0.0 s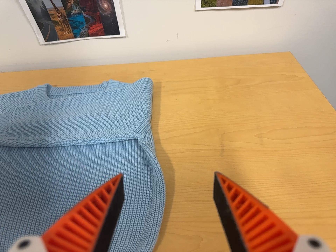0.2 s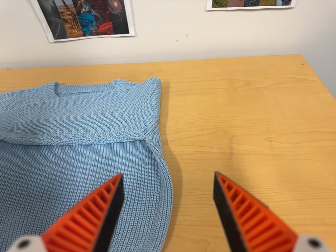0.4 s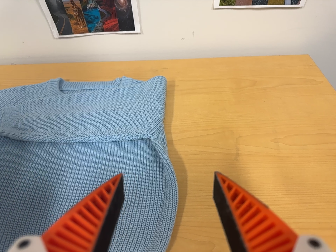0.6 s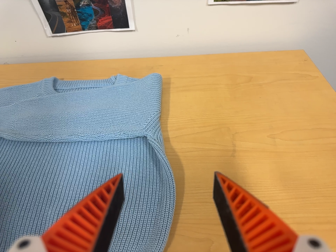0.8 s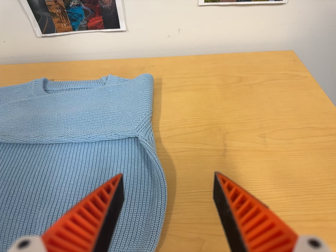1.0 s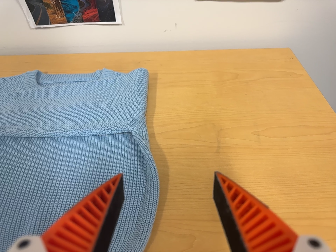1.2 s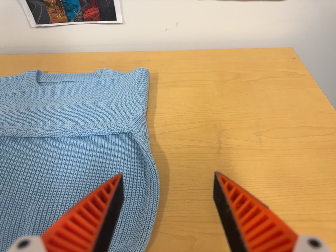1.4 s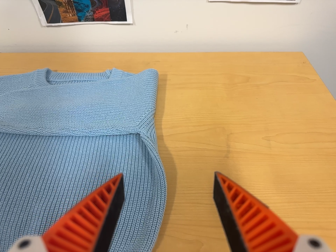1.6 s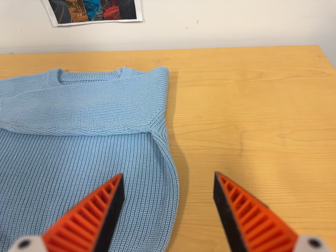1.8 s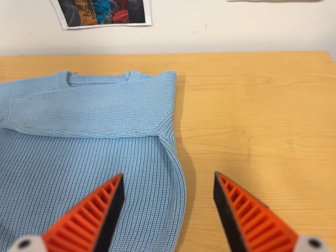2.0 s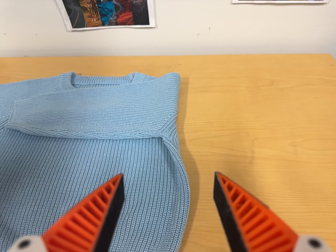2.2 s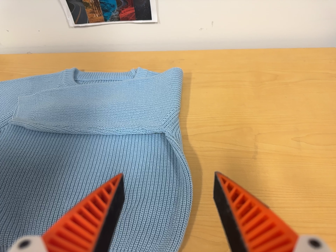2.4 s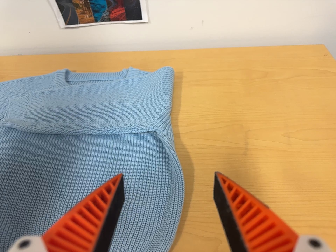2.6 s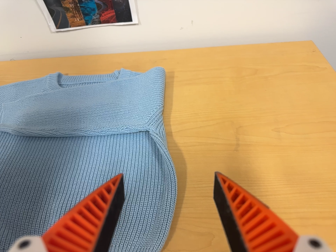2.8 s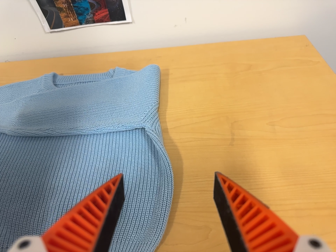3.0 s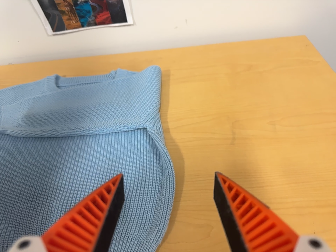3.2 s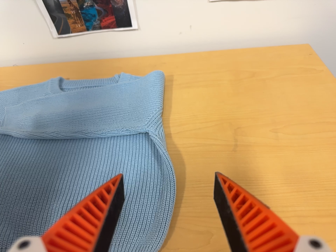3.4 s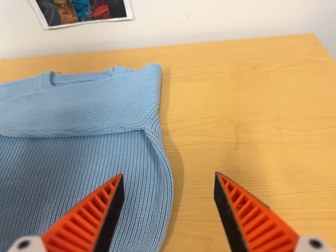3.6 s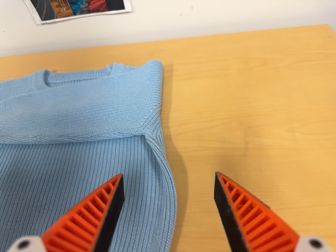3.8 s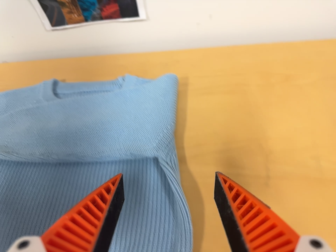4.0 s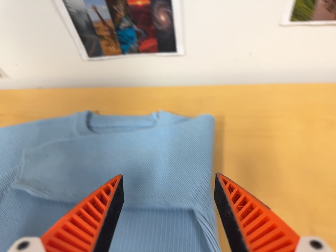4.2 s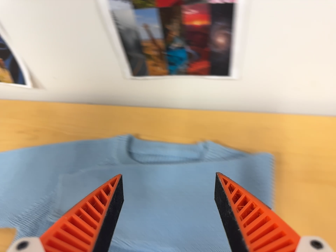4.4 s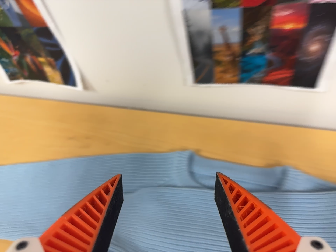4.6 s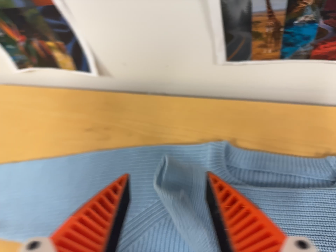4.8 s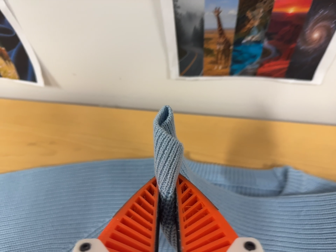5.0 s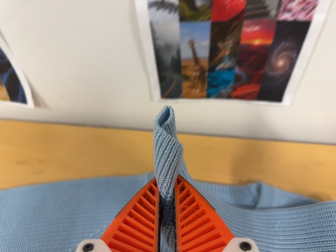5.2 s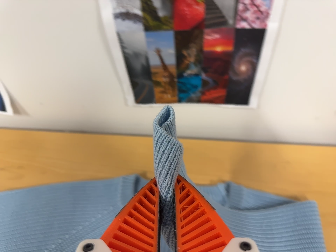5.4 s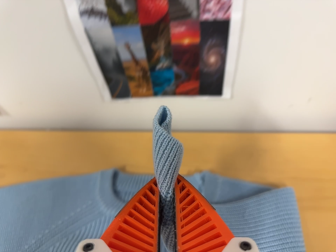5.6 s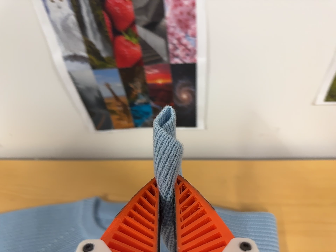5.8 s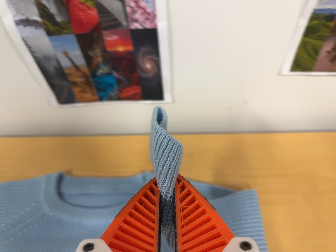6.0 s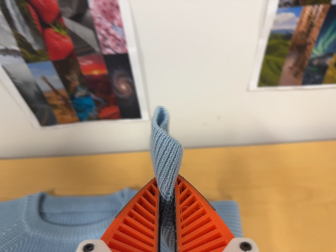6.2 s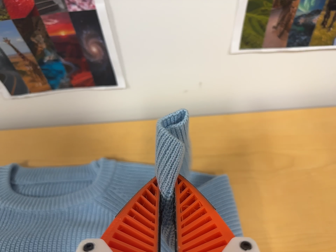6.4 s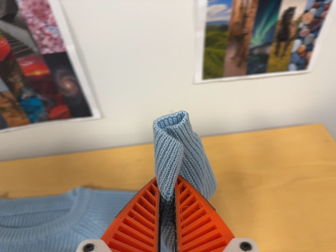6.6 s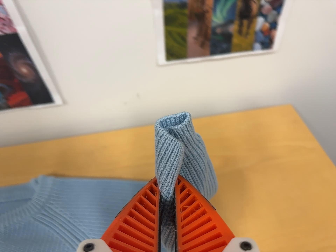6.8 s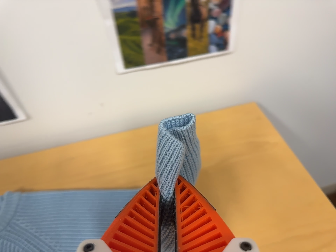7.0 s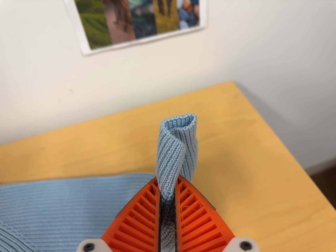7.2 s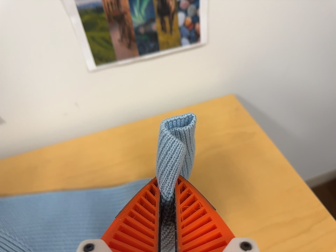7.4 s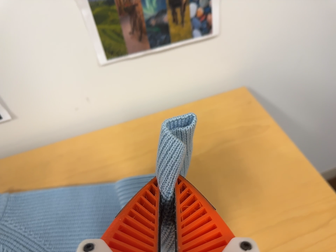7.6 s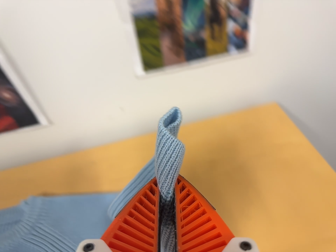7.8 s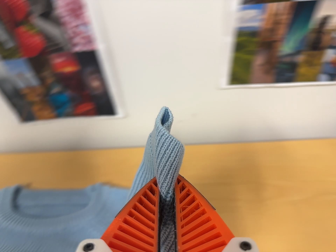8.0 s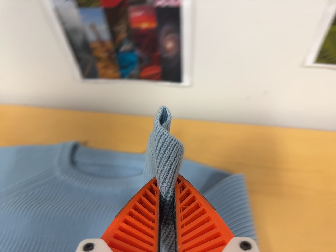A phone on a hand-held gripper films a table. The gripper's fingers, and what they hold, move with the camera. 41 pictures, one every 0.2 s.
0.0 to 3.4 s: The camera shifts only a little, or ends up much as it began.
3.4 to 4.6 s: The camera pans to its left by about 20 degrees. It travels toward the top of its view, forward and to its left, about 38 cm, so close, fixed things drift downward. It rolls about its line of sight by about 10 degrees, and the scene rotates clockwise.
4.6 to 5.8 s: The camera swings to its right by about 20 degrees, and the scene slides to the left. It travels to its right and backward, about 16 cm, so close, fixed things drift to the left. Its aim tips toward the top of its view by about 10 degrees, and the scene shifts downward.
5.8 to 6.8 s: The camera travels to its right, about 18 cm, so close, fixed things drift to the left. It rolls about its line of sight by about 10 degrees, and the scene rotates counterclockwise.
6.8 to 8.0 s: The camera swings to its left by about 15 degrees, and the scene slides to the right. It travels to its left, about 16 cm, so close, fixed things drift to the right. It rolls about its line of sight by about 15 degrees, and the scene rotates clockwise.
The film runs backward here.
